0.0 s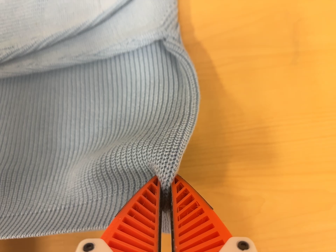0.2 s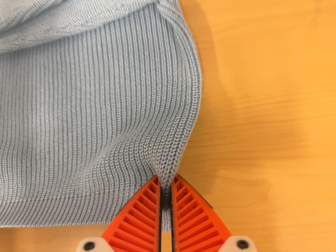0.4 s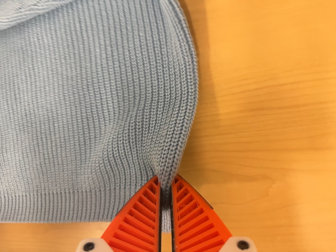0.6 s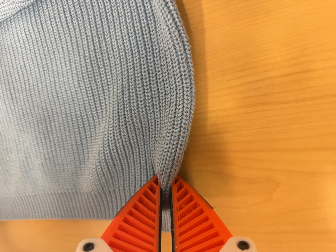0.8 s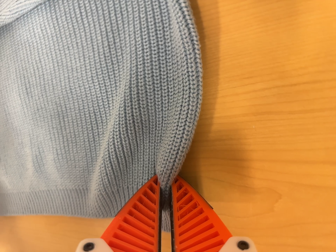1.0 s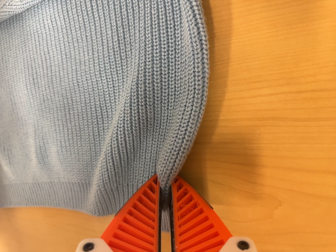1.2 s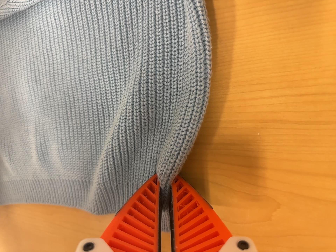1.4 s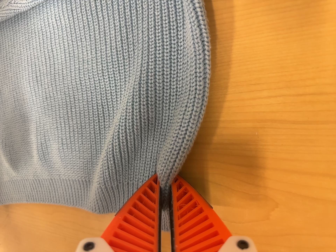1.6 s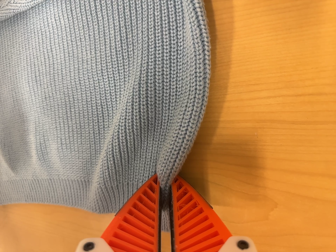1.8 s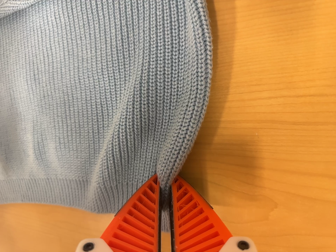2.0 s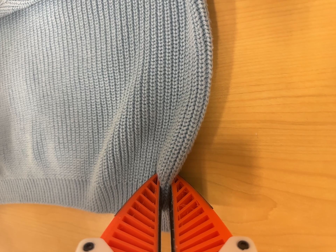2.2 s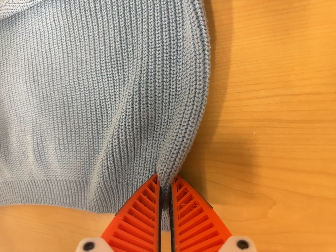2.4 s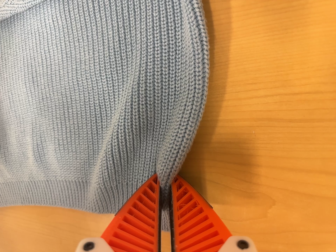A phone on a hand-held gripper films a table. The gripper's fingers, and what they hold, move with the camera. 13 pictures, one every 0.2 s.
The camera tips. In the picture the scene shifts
upward.
0.0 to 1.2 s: The camera pans to its left by about 15 degrees. It travels to its right, forward and toward the top of its view, about 12 cm. Its aim tips toward the bottom of its view by about 20 degrees, and the scene shifts upward.
1.2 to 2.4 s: The camera keeps its place and its aim.
The film runs backward here.
